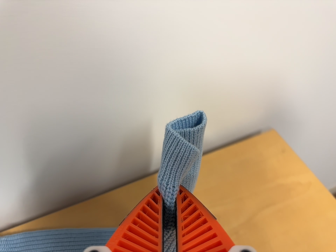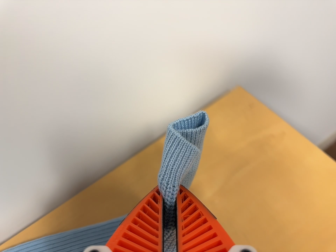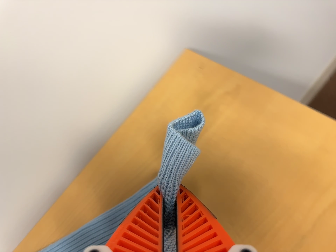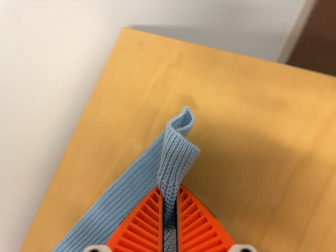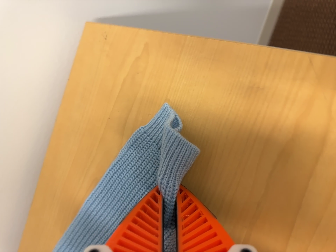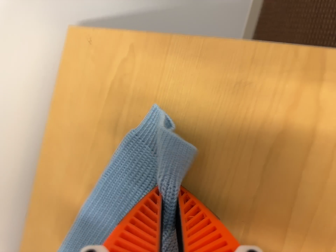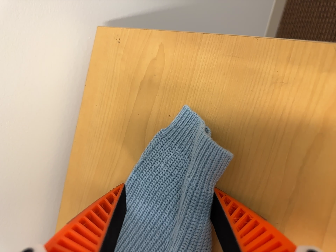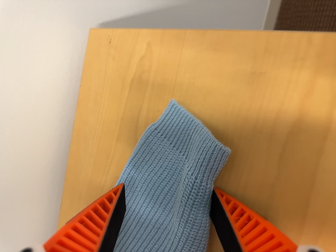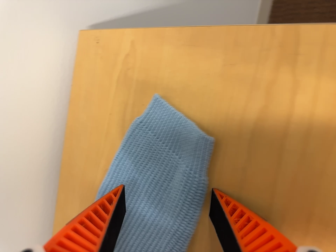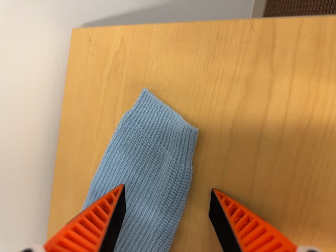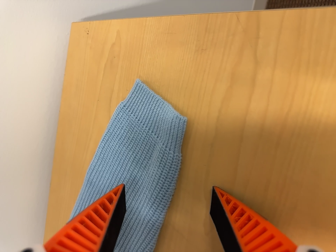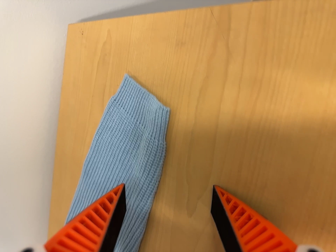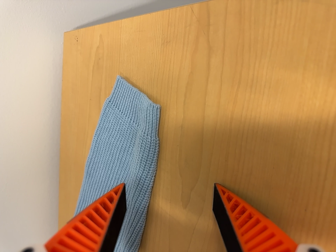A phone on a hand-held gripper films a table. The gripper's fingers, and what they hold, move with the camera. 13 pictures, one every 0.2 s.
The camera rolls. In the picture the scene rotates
counterclockwise.
The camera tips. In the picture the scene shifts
upward.
0.0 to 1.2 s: The camera travels to its right and forward, about 26 cm, so close, fixed things drift to the left. Its aim tips toward the bottom of its view by about 15 degrees, and the scene shifts upward. It rolls about its line of sight by about 55 degrees, and the scene rotates counterclockwise.
1.2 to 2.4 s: The camera travels to its right, backward and toward the bottom of its view, about 12 cm. It rolls about its line of sight by about 10 degrees, and the scene rotates counterclockwise.
The film runs backward here.
